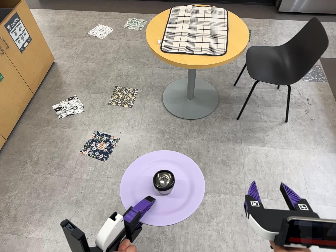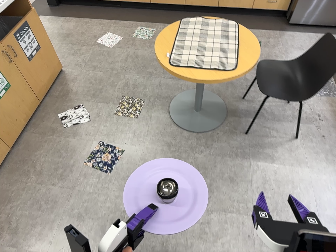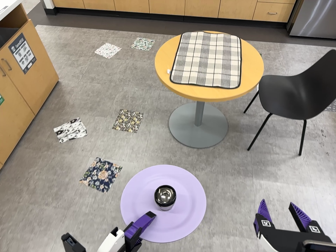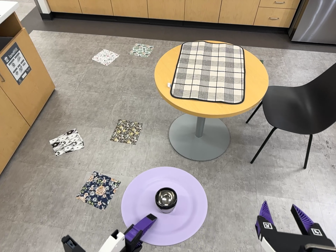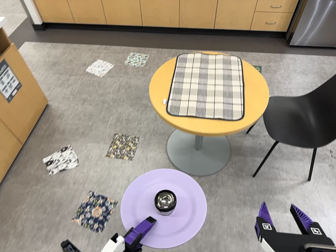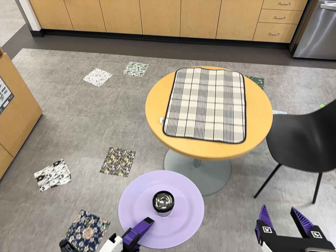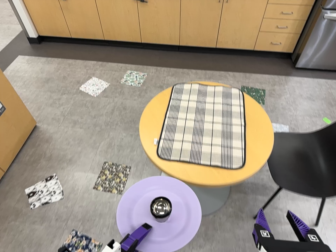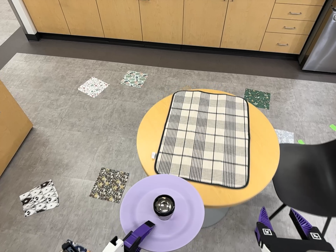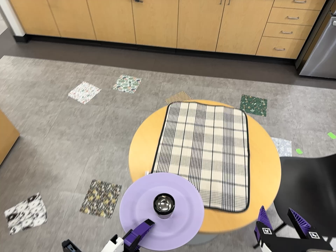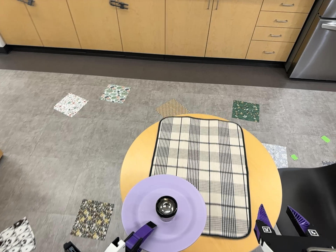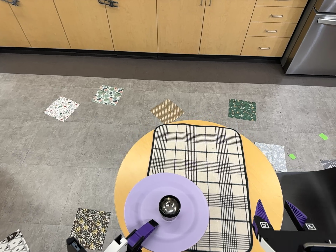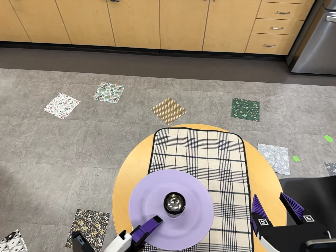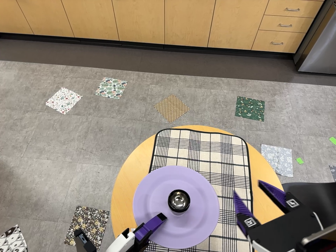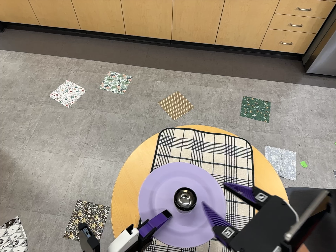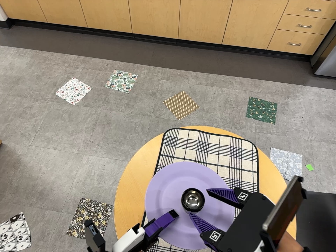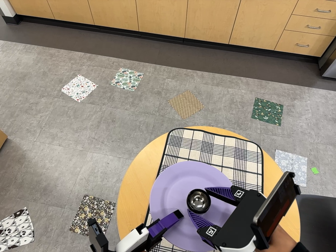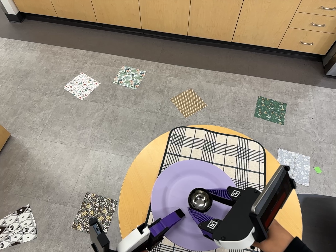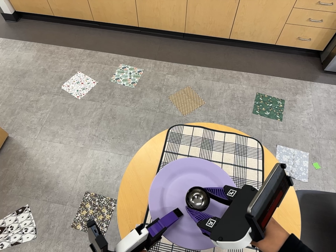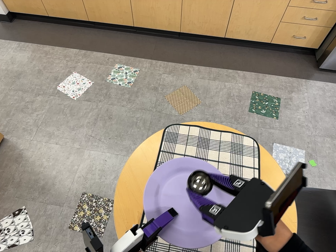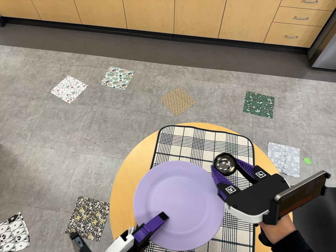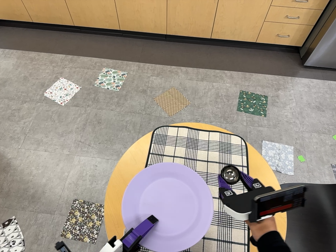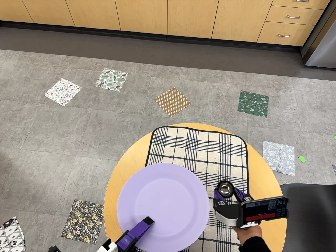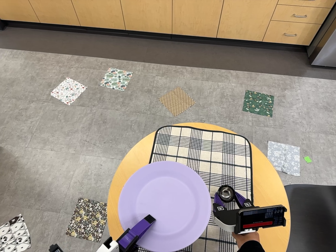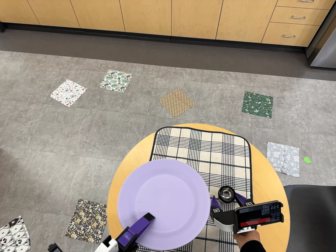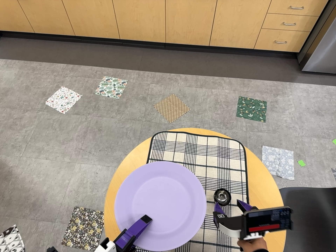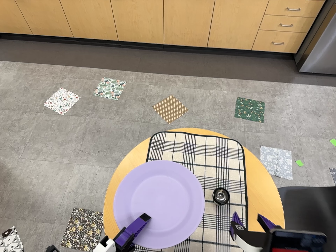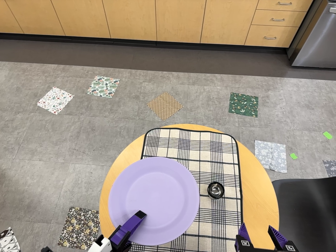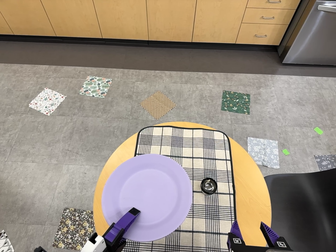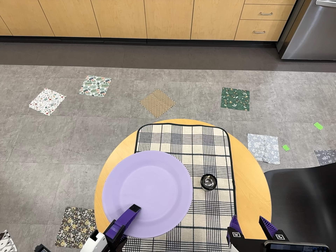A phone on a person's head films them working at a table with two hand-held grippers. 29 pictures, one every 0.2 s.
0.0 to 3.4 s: The camera travels toward the top of its view and forward, about 130 cm, so close, fixed things drift downward.
3.4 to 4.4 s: The camera travels to its right, about 4 cm, so close, fixed things drift to the left.
4.4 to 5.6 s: The camera travels toward the bottom of its view, about 6 cm, so close, fixed things drift upward.
The film runs forward here.
